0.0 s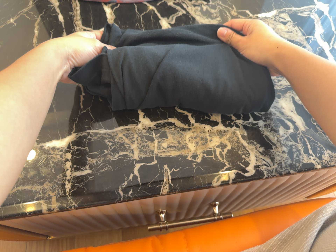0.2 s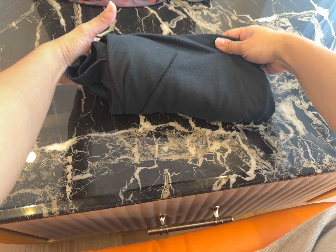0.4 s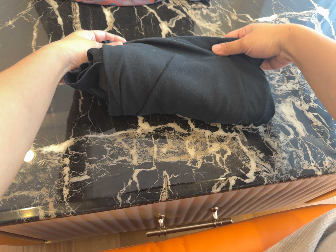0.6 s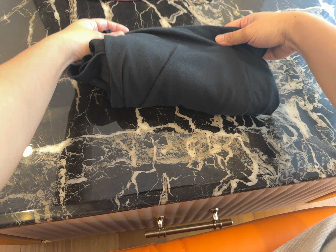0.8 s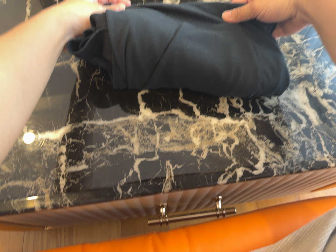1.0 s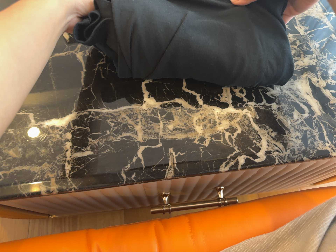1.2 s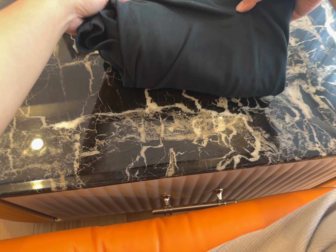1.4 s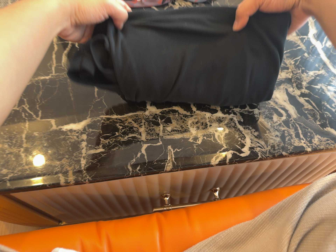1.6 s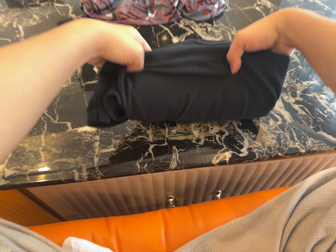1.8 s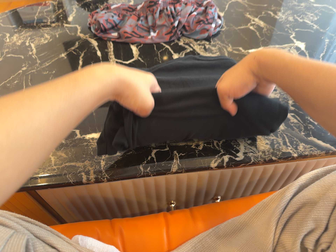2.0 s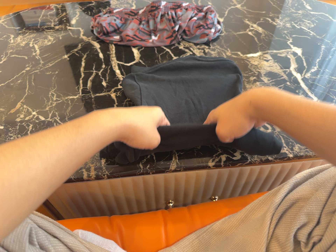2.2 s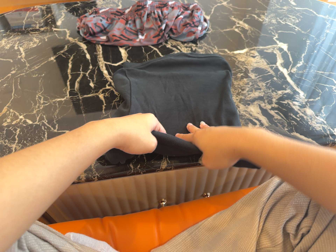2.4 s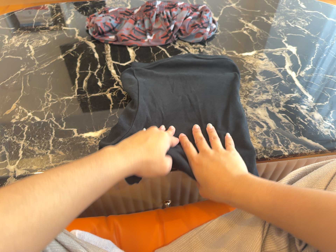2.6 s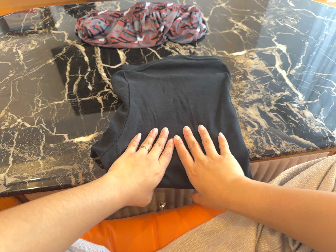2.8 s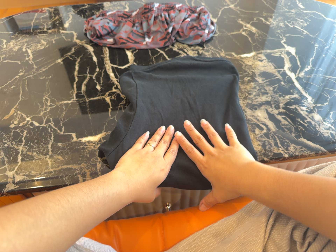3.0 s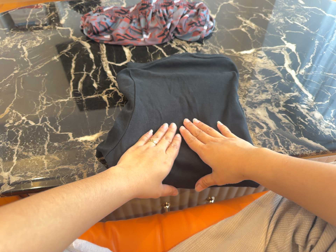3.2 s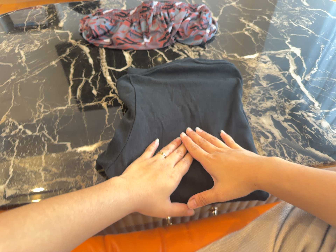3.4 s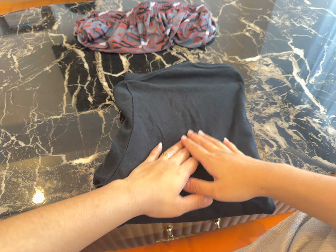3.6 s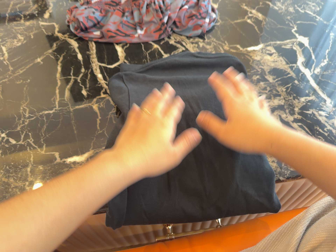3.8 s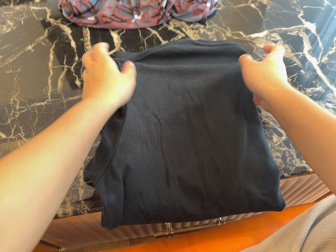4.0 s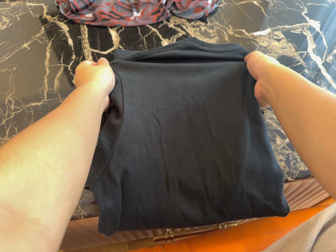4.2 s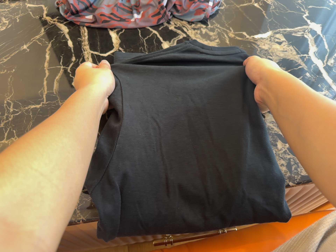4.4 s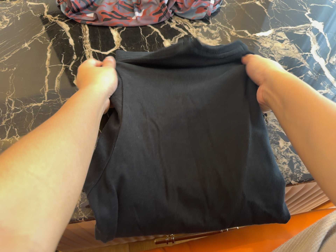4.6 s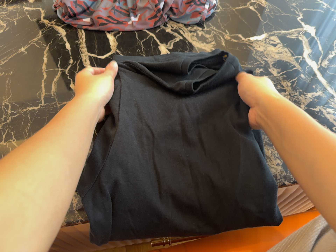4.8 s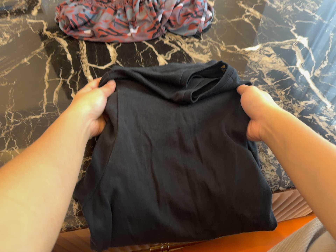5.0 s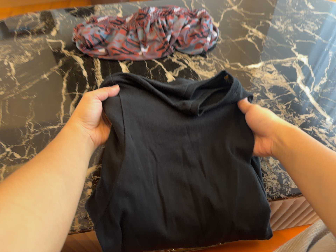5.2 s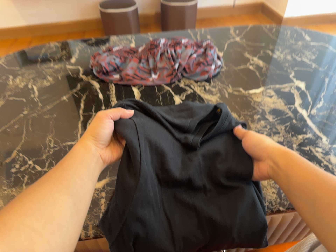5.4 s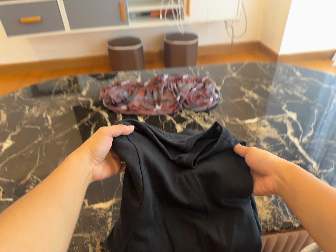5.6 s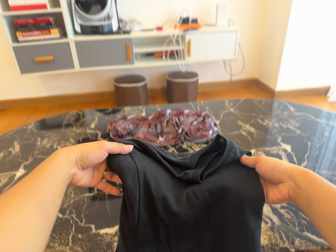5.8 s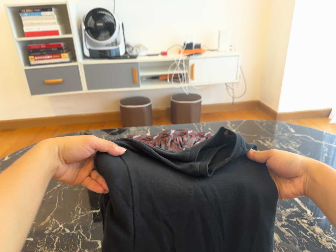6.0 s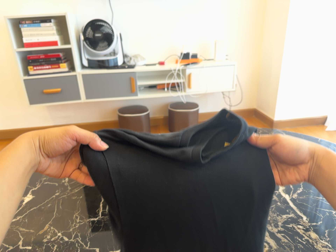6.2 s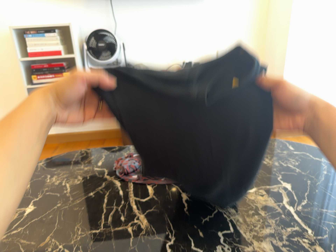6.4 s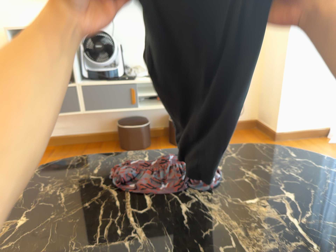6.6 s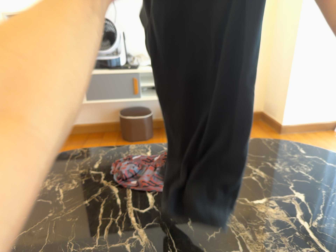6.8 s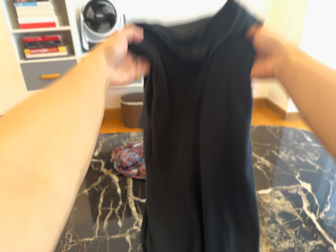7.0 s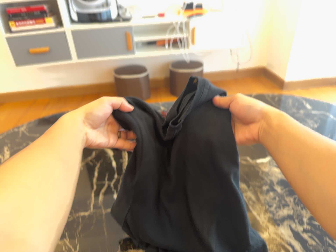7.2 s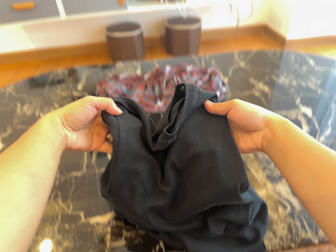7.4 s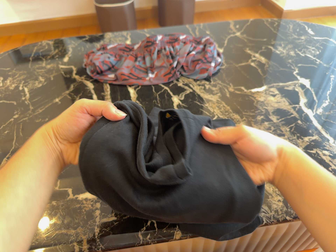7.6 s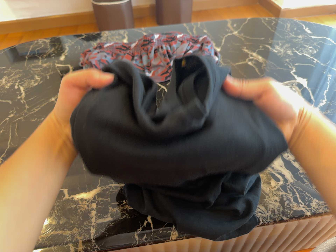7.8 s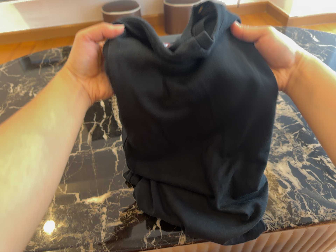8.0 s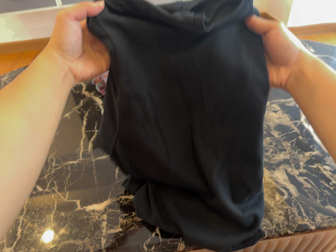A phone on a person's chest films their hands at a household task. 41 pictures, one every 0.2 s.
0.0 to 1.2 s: The camera shifts only a little, or ends up much as it began.
1.2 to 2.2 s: The camera travels backward and toward the bottom of its view, about 14 cm, so what stands in front gets smaller. Its aim tips toward the top of its view by about 15 degrees.
2.2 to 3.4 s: The camera travels toward the top of its view, about 7 cm, so close, fixed things drift downward.
3.4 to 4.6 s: The camera travels forward, about 6 cm, so what stands in front looms larger.
4.6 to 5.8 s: The camera travels backward, about 22 cm. Its aim tips toward the top of its view by about 30 degrees, and the scene shifts downward.
5.8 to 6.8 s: The camera travels forward, about 10 cm, so what stands in front looms larger.
6.8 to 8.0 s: The camera travels forward, about 8 cm, so what stands in front looms larger. Its aim tips toward the bottom of its view by about 15 degrees, and the scene shifts upward.
The film runs backward here.
